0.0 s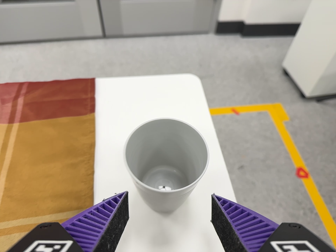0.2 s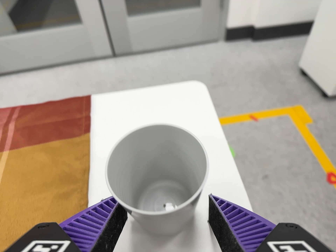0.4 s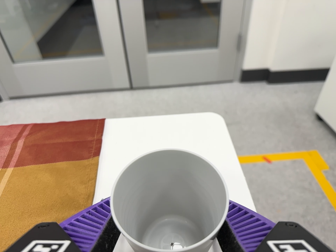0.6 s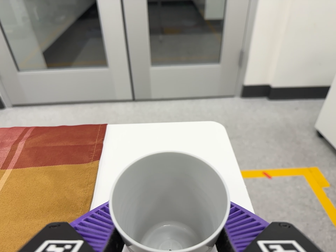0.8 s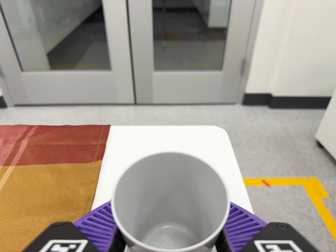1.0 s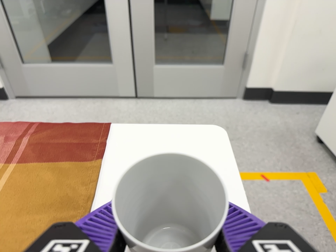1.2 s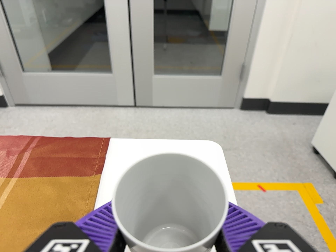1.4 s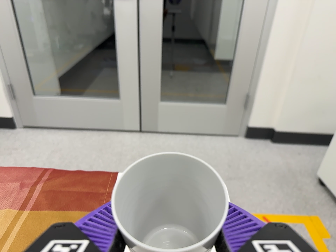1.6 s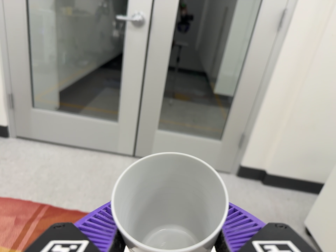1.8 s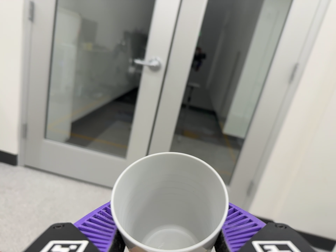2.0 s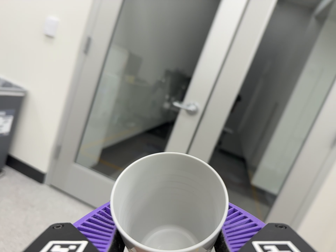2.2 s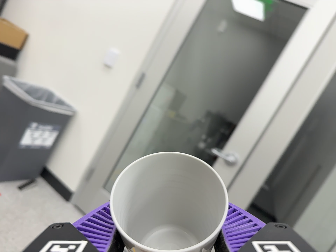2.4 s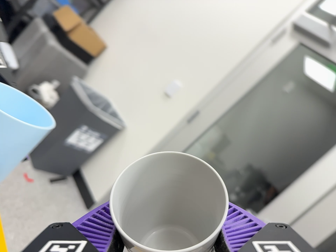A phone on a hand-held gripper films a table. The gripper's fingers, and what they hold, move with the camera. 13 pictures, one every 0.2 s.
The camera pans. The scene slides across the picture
to the right.
The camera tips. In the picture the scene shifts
downward.
0.0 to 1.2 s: The camera travels forward, about 5 cm, so what stands in front looms larger. Its aim tips toward the top of its view by about 15 degrees, and the scene shifts downward.
1.2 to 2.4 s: The camera pans to its left by about 25 degrees. It travels toward the top of its view and to its left, about 28 cm, so close, fixed things drift downward. Its aim tips toward the top of its view by about 40 degrees, and the scene shifts downward. It rolls about its line of sight by about 50 degrees, and the scene rotates clockwise.
The film runs backward here.
